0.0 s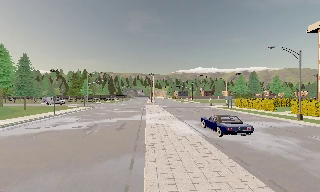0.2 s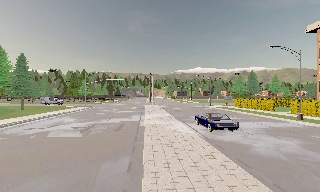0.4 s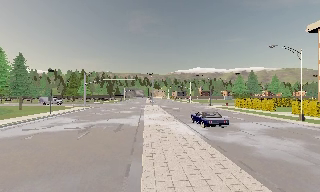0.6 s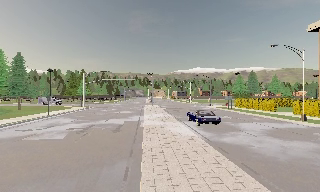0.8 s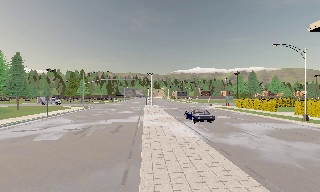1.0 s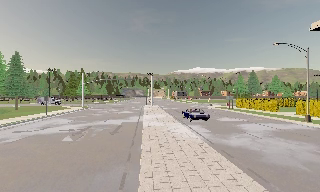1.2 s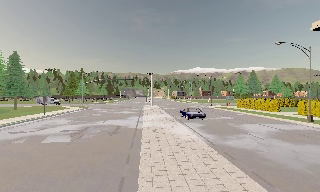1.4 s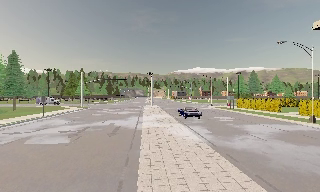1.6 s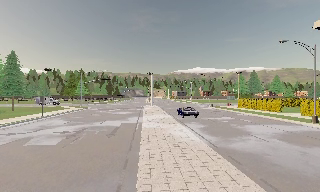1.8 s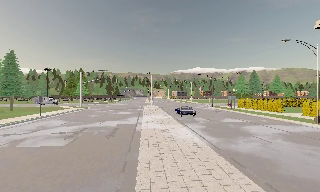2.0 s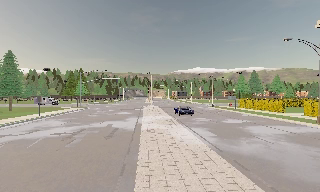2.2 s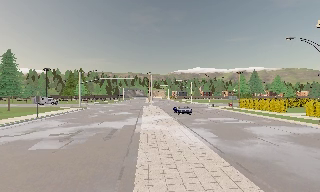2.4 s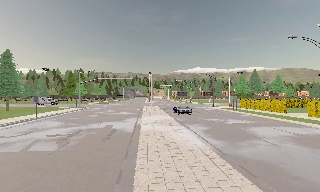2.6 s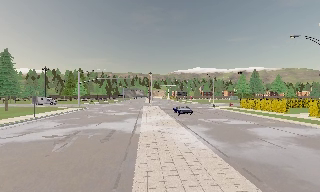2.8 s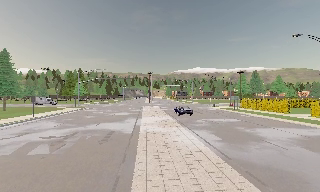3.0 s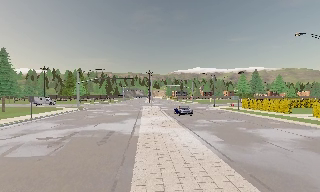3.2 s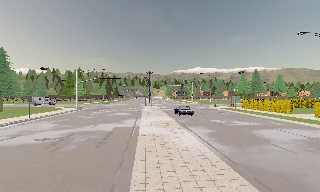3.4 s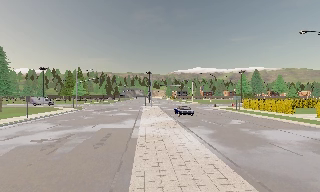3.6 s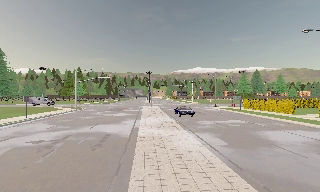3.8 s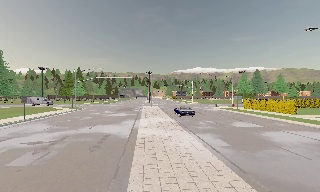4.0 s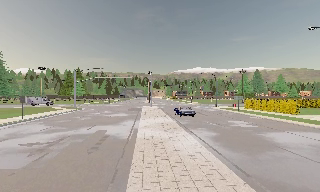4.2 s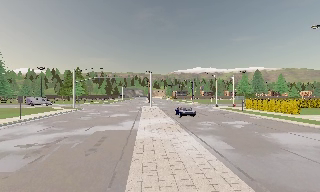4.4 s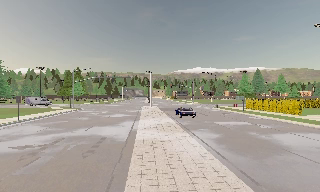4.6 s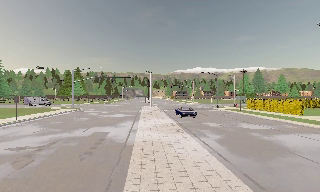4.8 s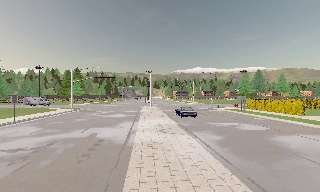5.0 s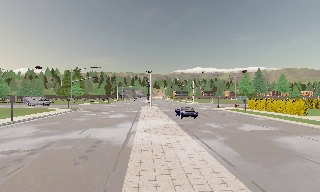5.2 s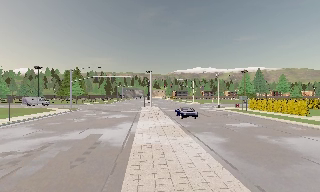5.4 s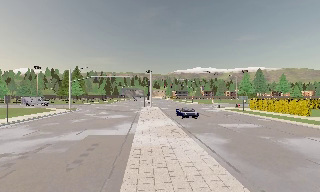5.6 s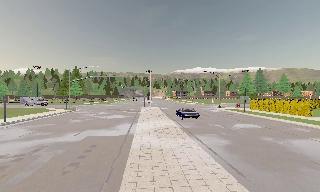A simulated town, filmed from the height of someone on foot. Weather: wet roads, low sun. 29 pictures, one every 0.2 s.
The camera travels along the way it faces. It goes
forward.
0.0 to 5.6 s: The camera travels forward, about 7 m, so what stands in front looms larger.
The film runs forward here.
